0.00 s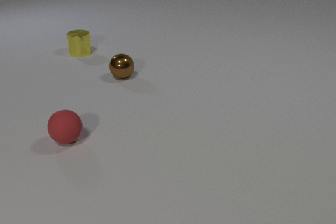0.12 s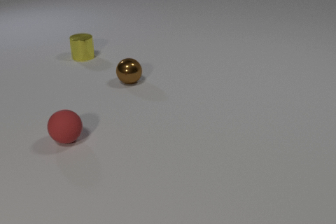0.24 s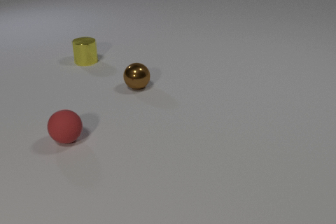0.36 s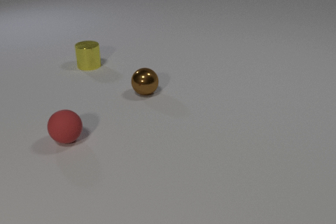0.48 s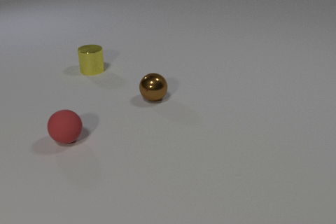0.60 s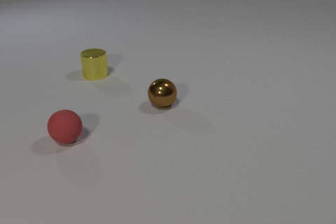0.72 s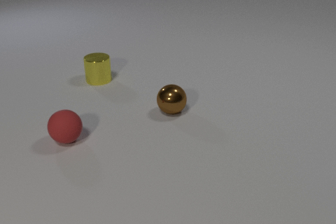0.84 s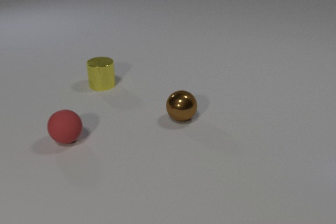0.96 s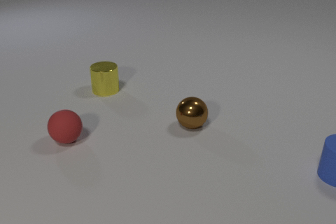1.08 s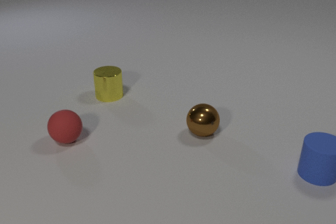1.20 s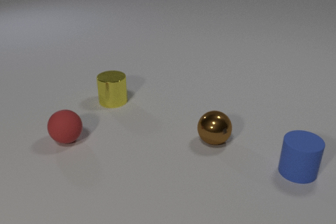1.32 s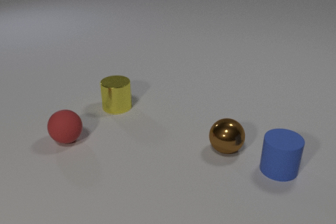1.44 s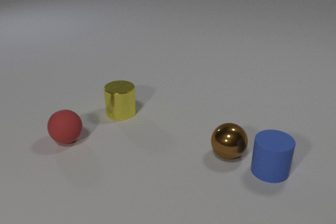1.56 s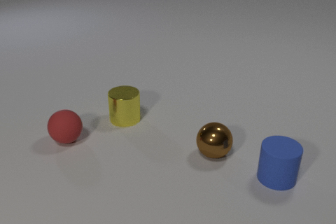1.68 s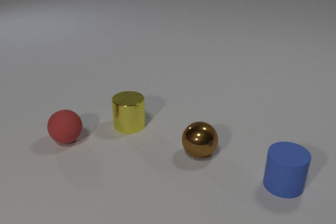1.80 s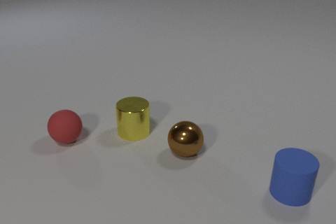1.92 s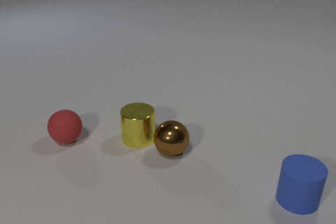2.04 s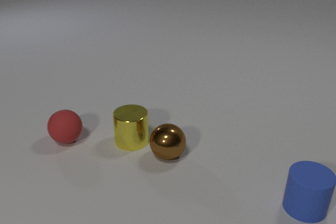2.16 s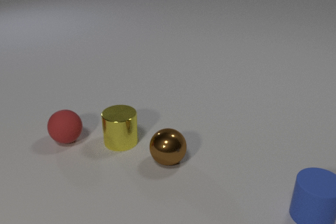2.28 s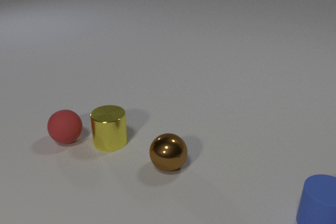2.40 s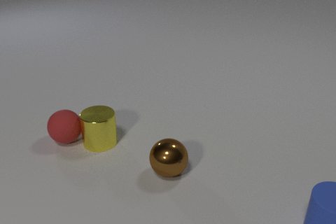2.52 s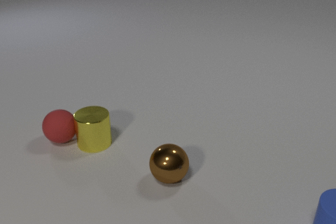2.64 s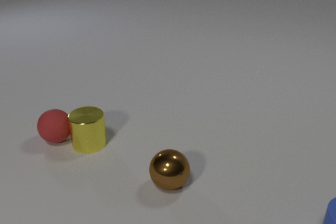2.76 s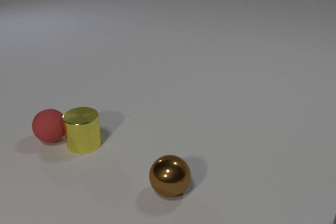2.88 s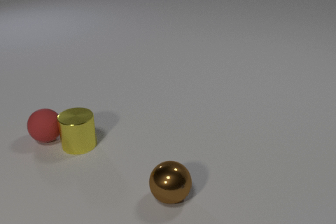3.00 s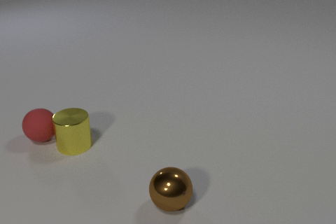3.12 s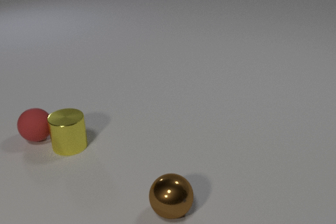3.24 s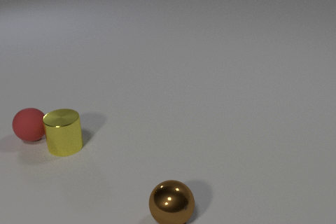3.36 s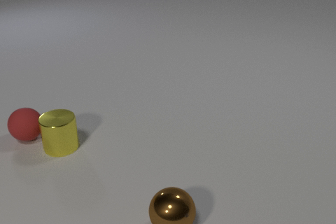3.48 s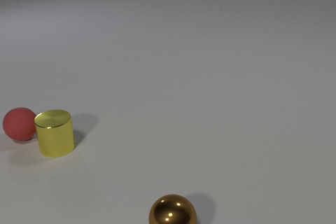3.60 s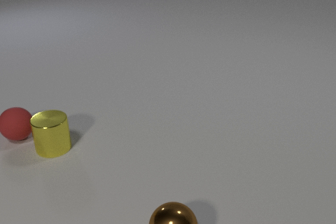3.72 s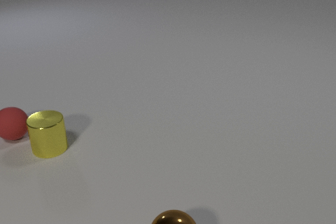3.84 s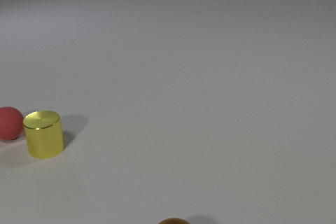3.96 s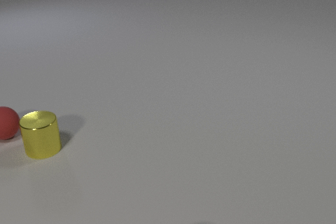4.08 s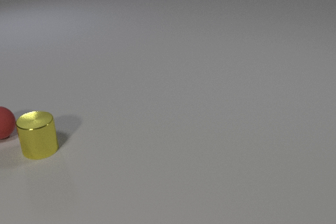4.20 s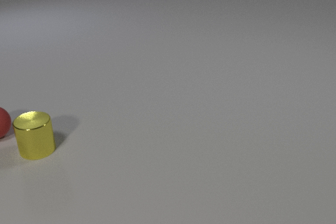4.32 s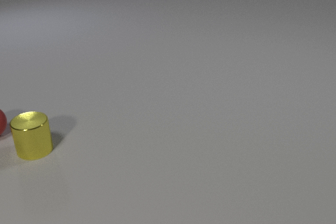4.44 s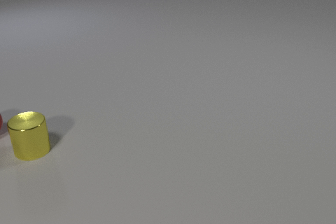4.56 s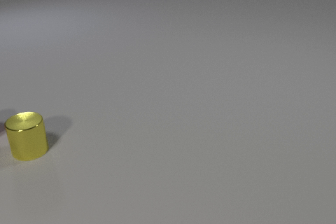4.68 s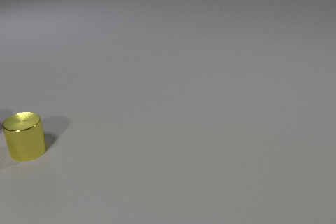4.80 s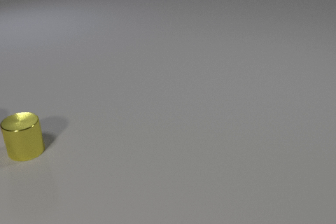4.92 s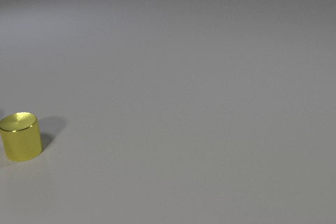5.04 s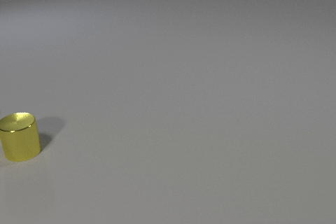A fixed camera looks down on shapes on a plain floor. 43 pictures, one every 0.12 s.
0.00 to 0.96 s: The blue rubber cylinder comes in at the right edge, slides to the left. The brown metal sphere rolls toward the camera and to the right. The yellow metal cylinder slides toward the camera.
0.96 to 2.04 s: The blue rubber cylinder slides toward the camera and to the left. The brown metal sphere rolls toward the camera and to the left. The yellow metal cylinder slides toward the camera. The blue rubber cylinder and the brown metal sphere collide. The brown metal sphere and the yellow metal cylinder collide.
2.04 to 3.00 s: The blue rubber cylinder slides toward the camera and to the right, leaves at the bottom edge. The brown metal sphere rolls toward the camera. The yellow metal cylinder slides to the left. The red rubber sphere rolls to the left and away from the camera. The yellow metal cylinder and the red rubber sphere collide.
3.00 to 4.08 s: The brown metal sphere rolls toward the camera, leaves at the bottom edge. The yellow metal cylinder slides to the left. The red rubber sphere rolls to the left and away from the camera.
4.08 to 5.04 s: The yellow metal cylinder slides to the left. The red rubber sphere rolls to the left and away from the camera, leaves at the left edge.
Are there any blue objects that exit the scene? yes.
What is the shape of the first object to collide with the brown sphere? cylinder.
How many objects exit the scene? 3.
